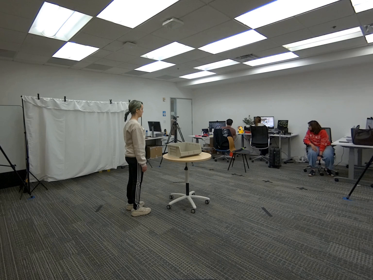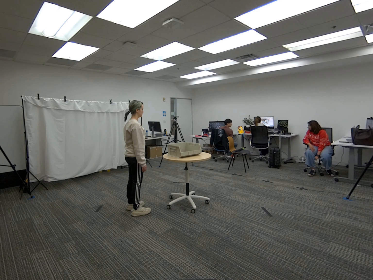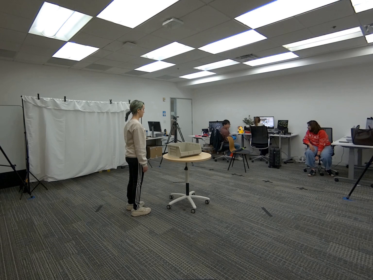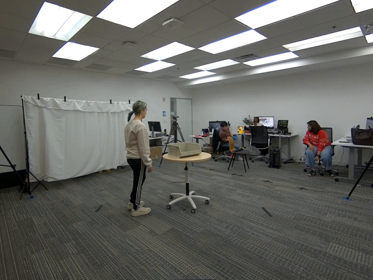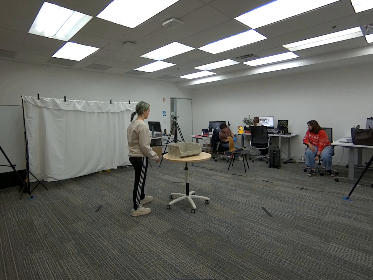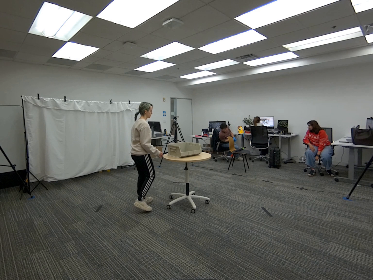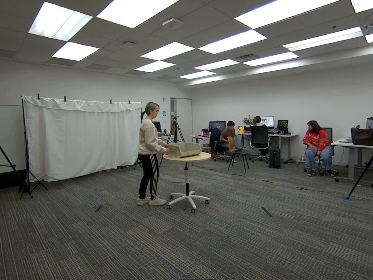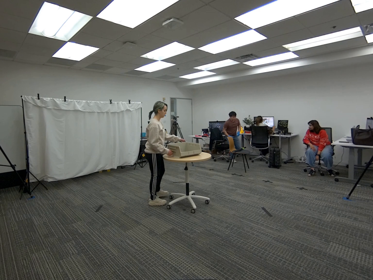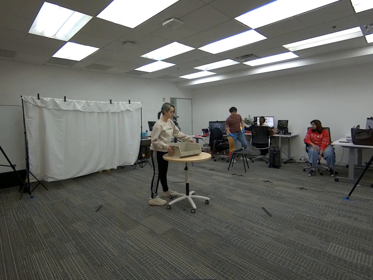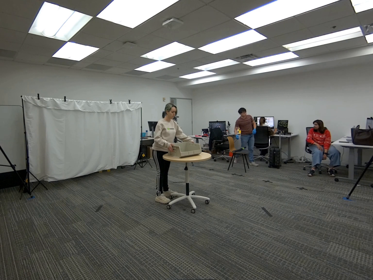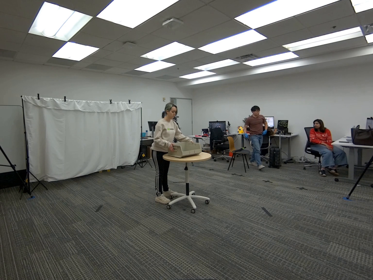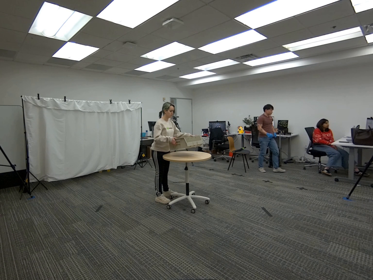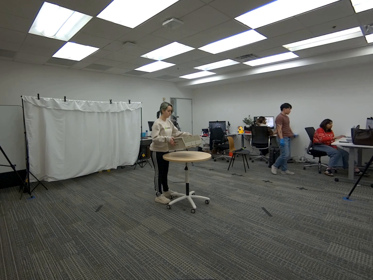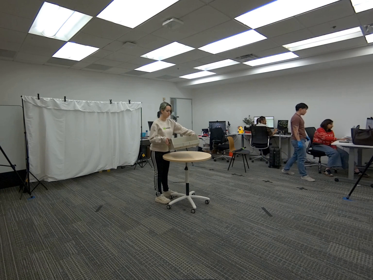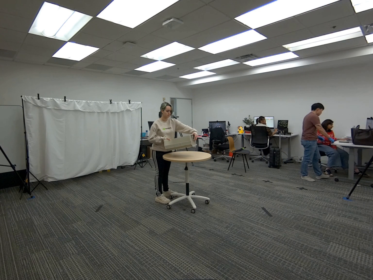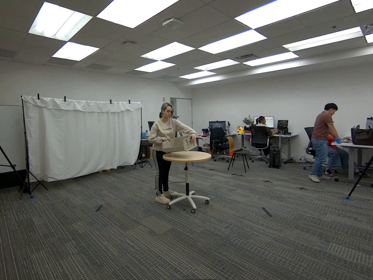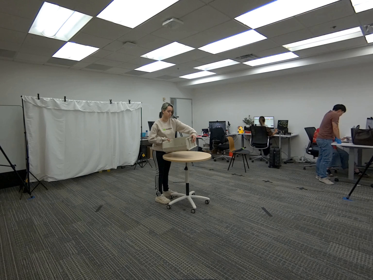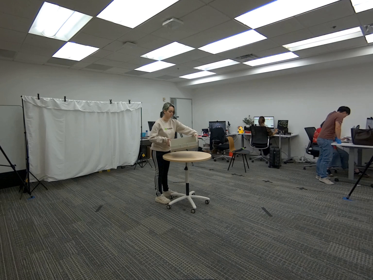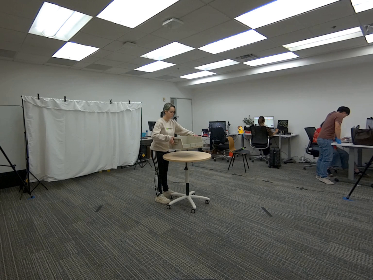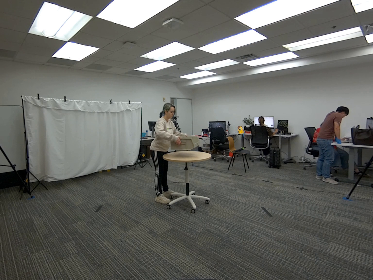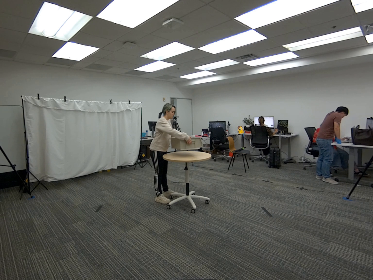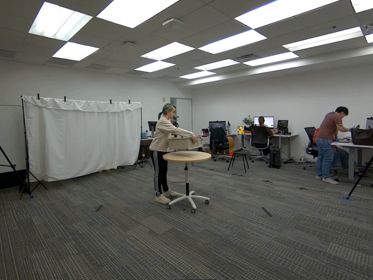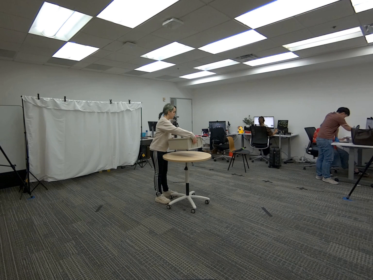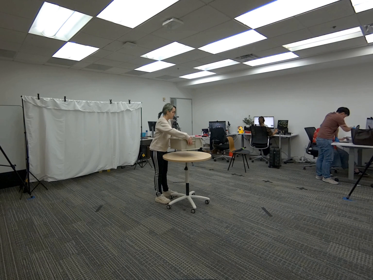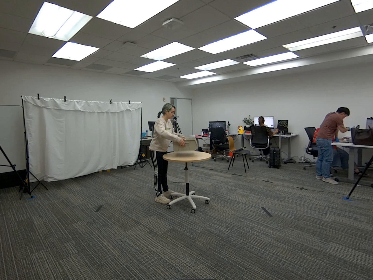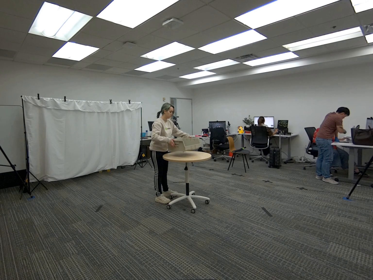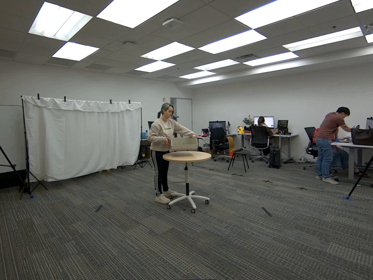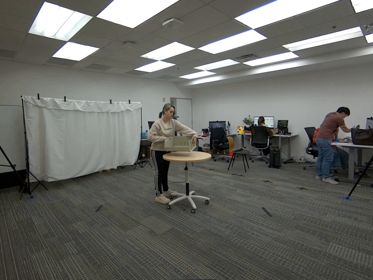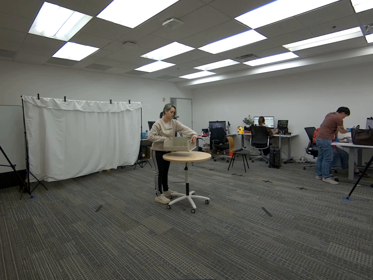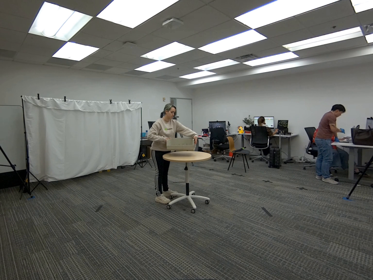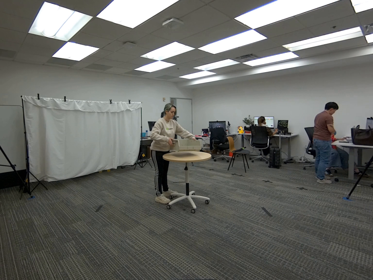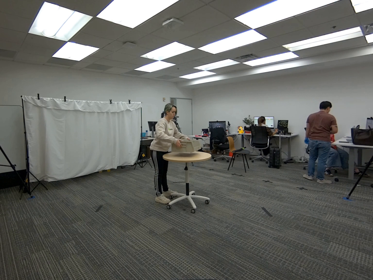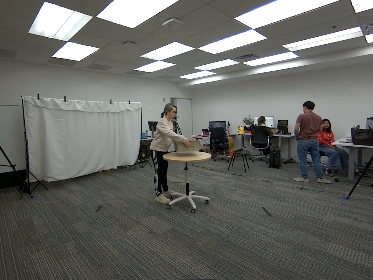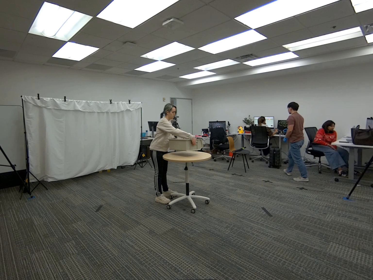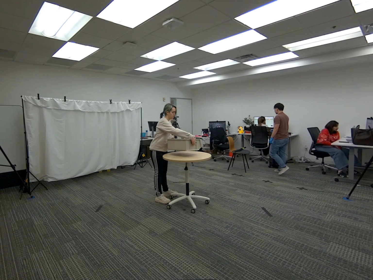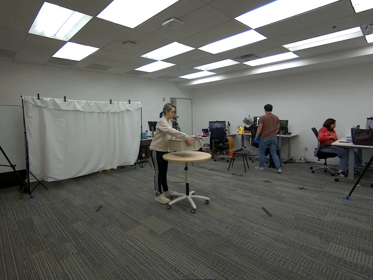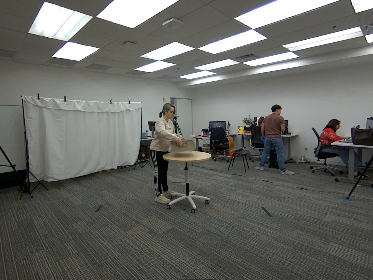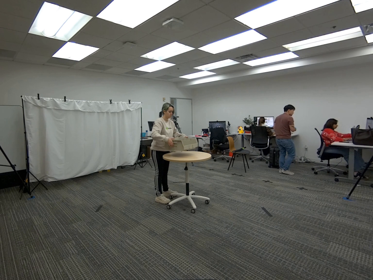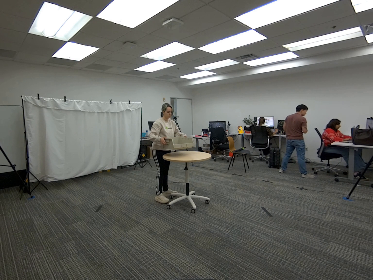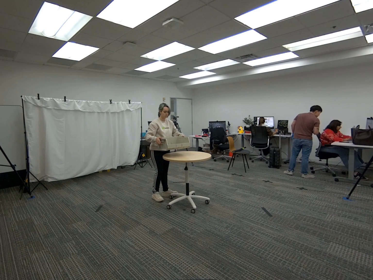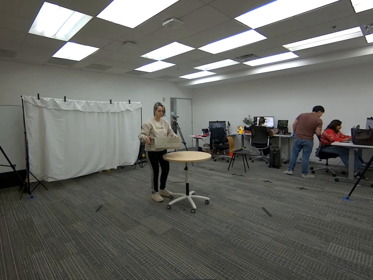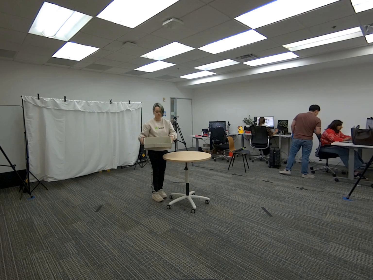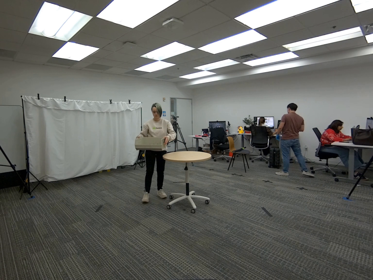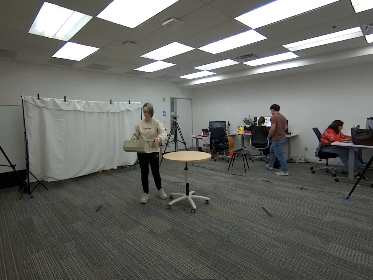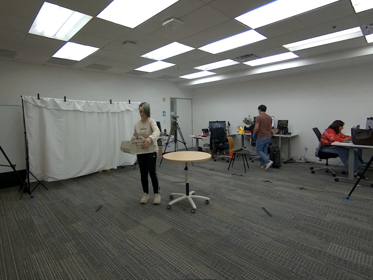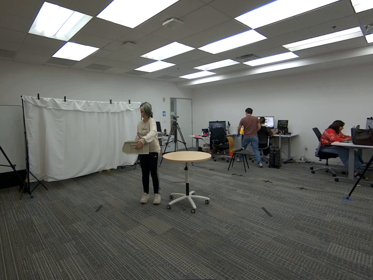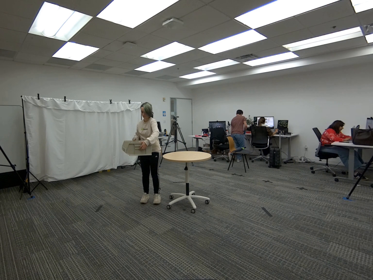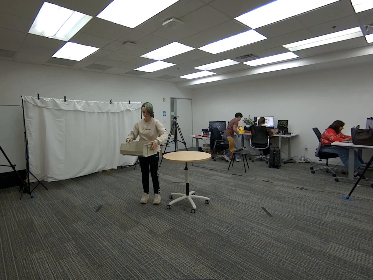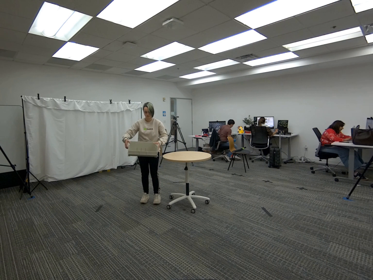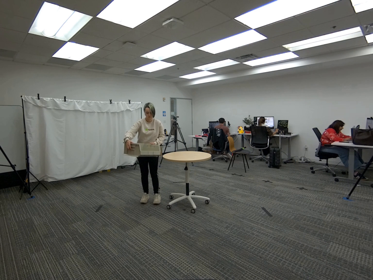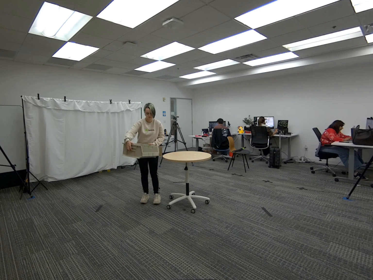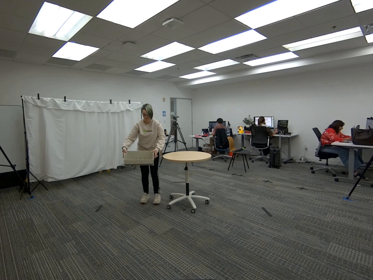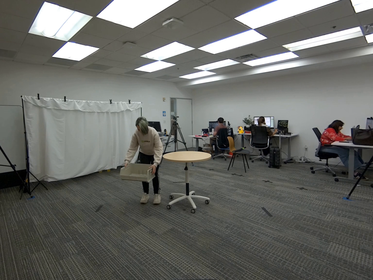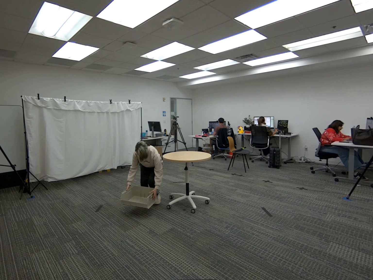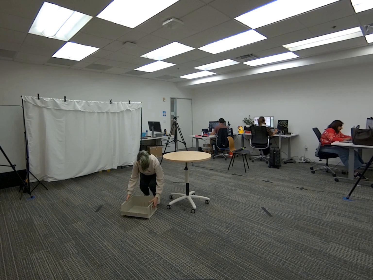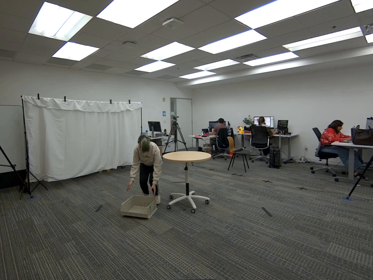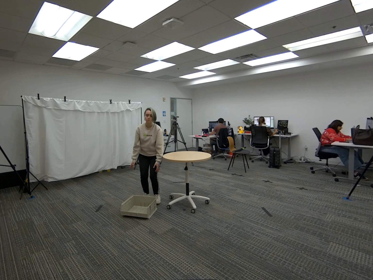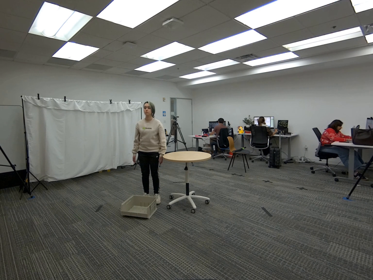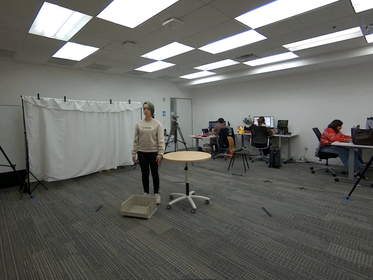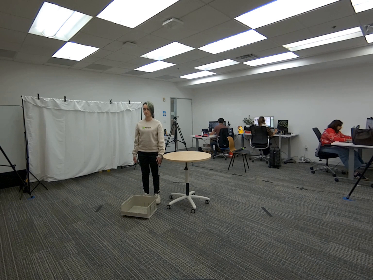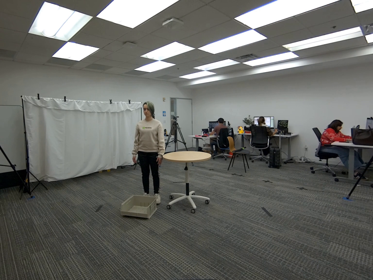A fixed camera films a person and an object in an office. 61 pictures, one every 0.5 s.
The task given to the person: Walk to the beige bin on the round table and pick it up with both hands. Carefully rotate the bin while keeping it level, pretending there are objects inside that could fall out. At the end of the sequence, place the bin on the ground.
